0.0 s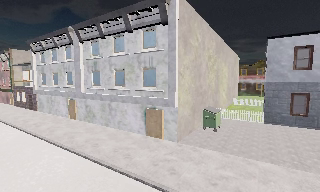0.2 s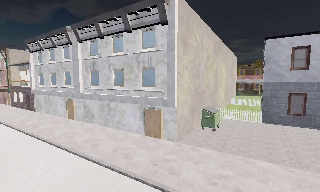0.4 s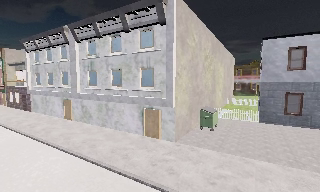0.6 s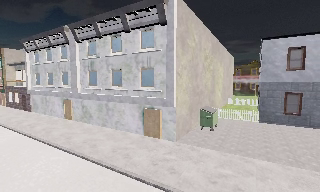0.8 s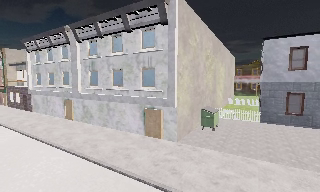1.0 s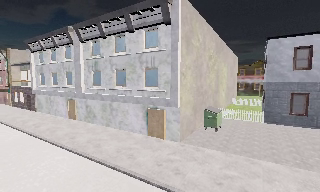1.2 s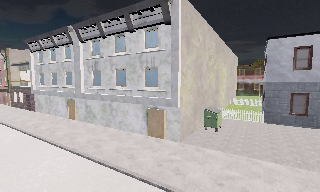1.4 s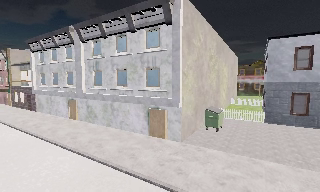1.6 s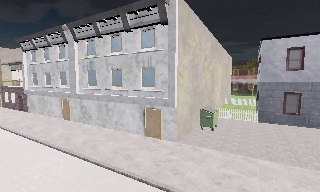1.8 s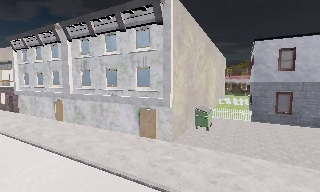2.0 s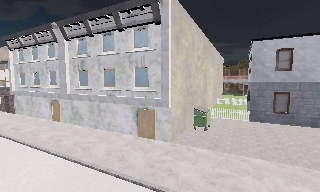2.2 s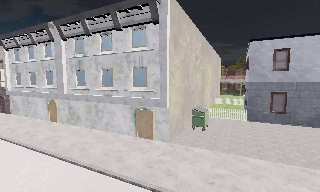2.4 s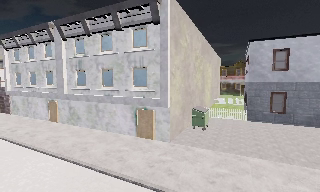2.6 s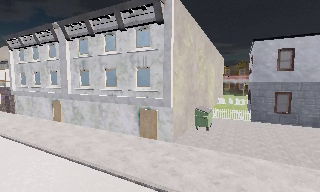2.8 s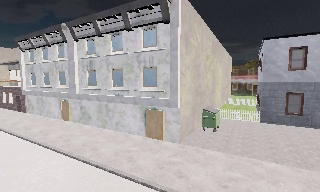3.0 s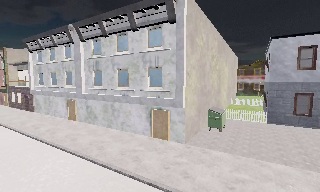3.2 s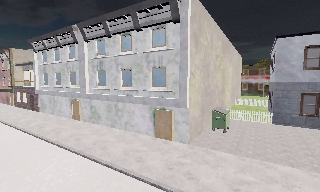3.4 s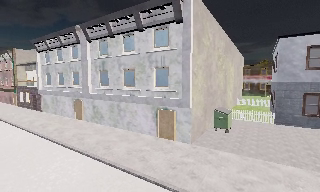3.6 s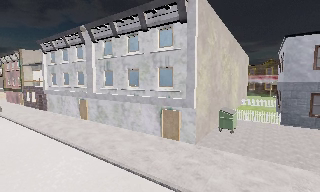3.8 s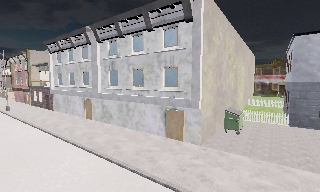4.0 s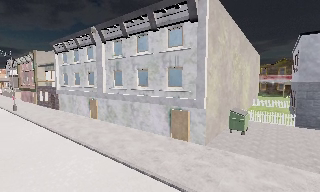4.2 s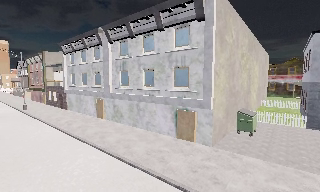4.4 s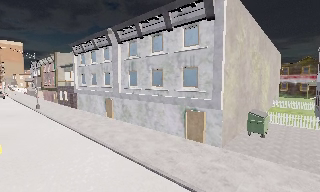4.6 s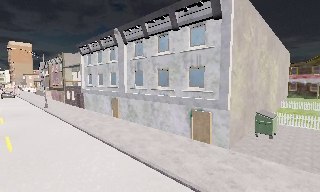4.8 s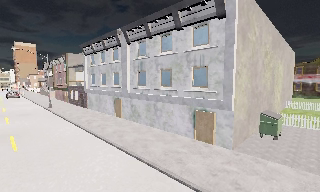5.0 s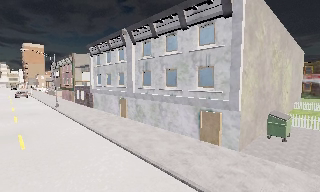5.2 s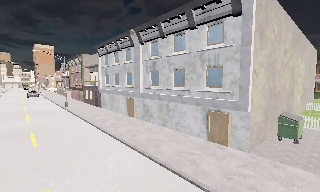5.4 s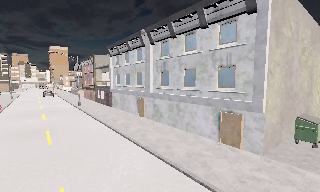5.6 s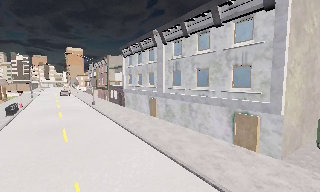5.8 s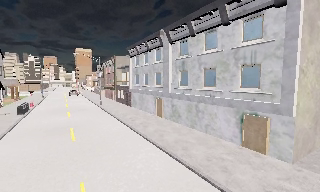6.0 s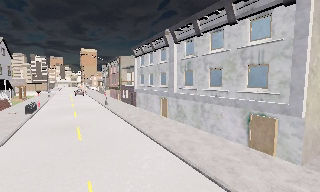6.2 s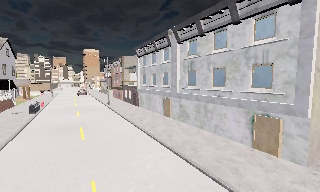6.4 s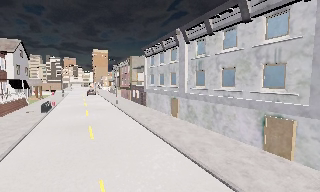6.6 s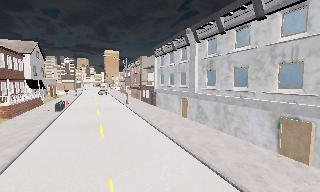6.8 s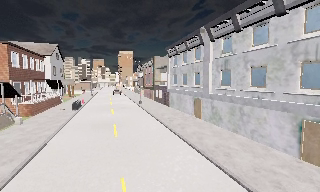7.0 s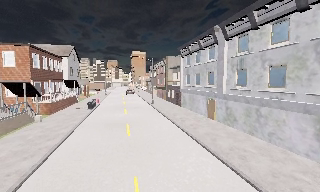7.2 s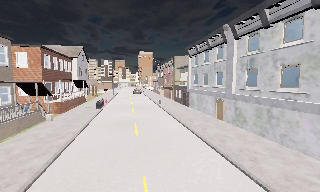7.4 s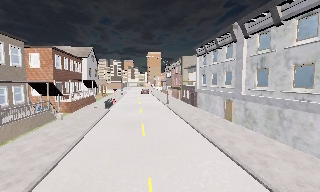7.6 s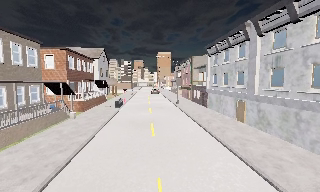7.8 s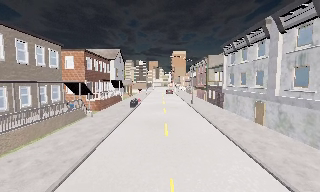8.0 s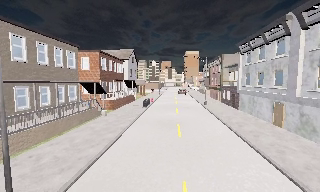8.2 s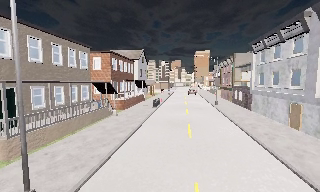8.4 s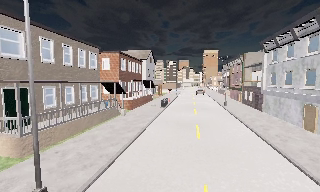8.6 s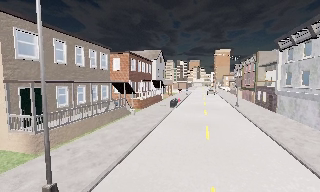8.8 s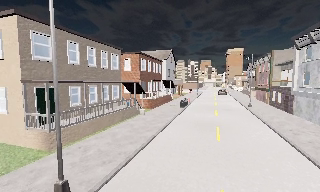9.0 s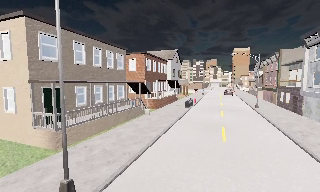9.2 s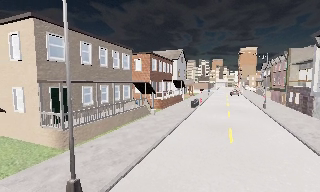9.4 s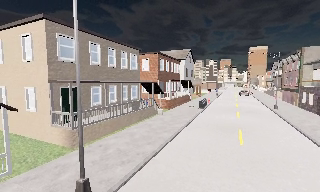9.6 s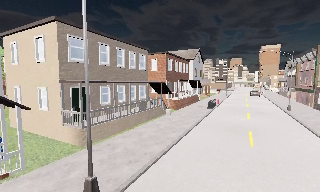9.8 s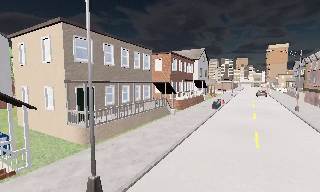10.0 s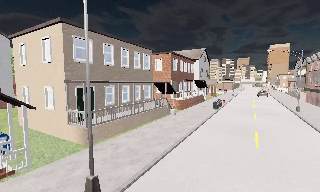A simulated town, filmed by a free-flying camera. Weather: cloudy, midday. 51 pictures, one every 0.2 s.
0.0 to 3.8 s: The camera travels to its left, about 1 m, so close, fixed things drift to the right.
3.8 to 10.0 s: The camera swings to its left by about 85 degrees, and the scene slides to the right. It travels forward, about 1 m.
The film runs forward here.
